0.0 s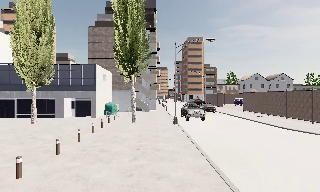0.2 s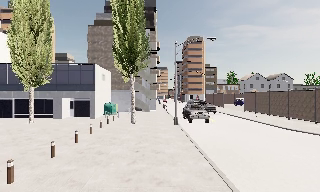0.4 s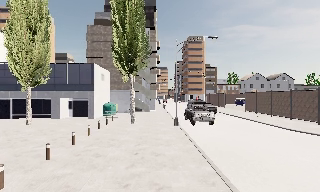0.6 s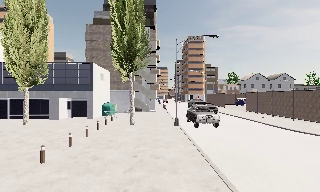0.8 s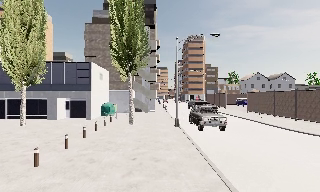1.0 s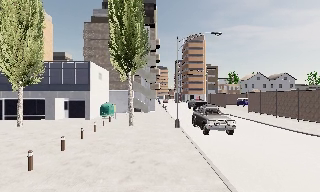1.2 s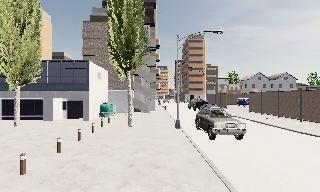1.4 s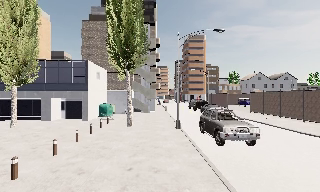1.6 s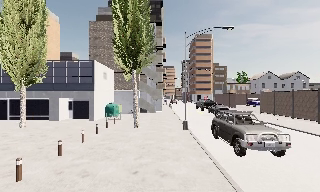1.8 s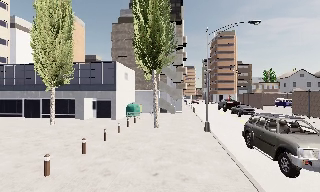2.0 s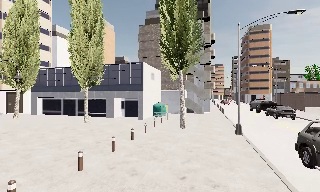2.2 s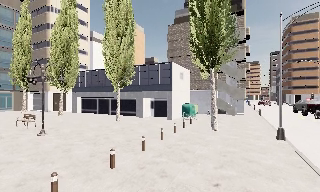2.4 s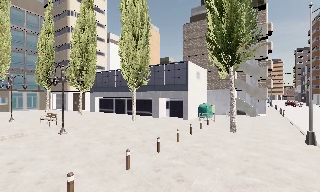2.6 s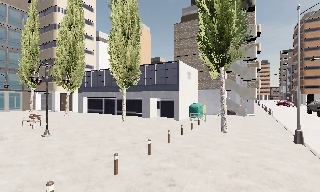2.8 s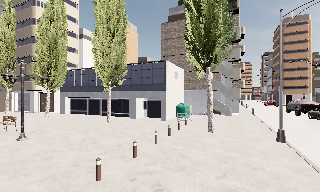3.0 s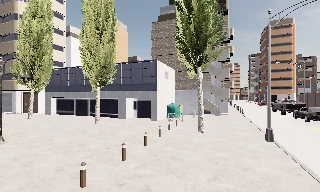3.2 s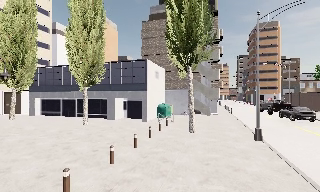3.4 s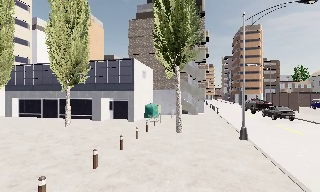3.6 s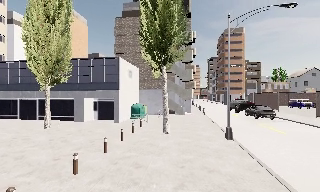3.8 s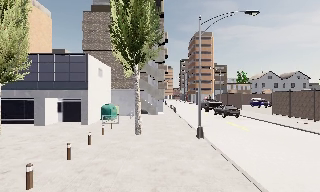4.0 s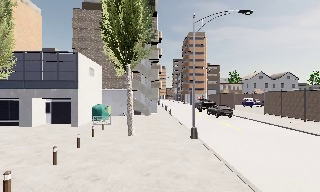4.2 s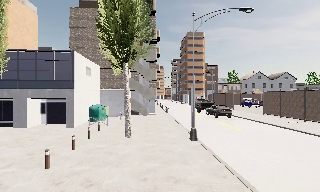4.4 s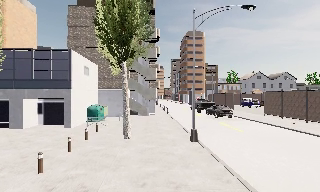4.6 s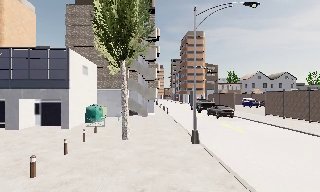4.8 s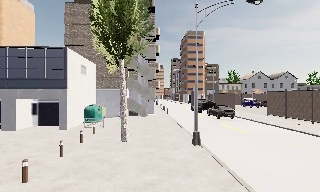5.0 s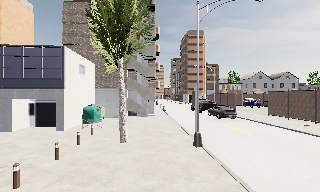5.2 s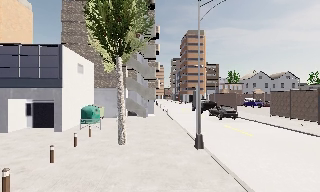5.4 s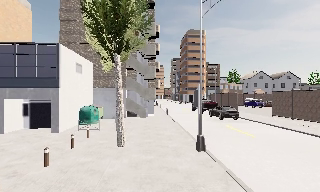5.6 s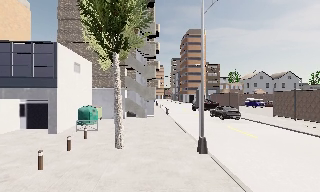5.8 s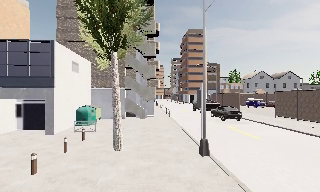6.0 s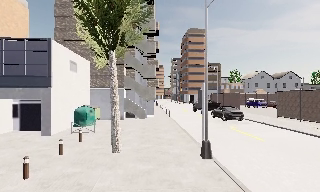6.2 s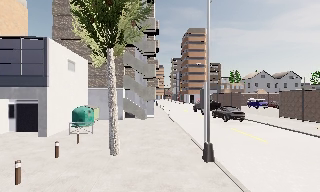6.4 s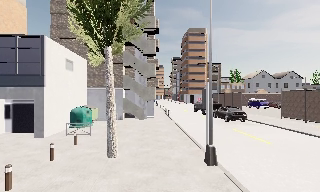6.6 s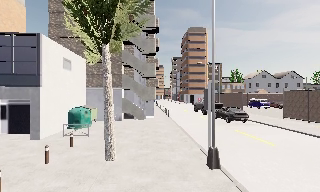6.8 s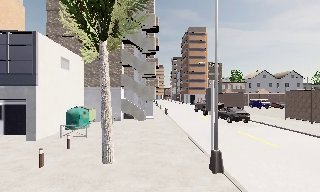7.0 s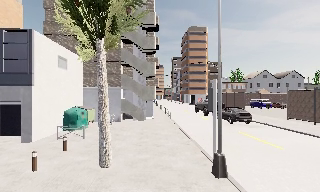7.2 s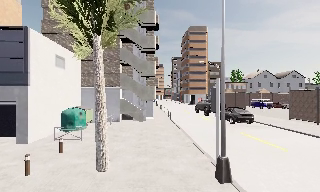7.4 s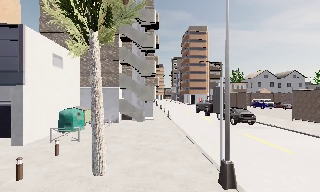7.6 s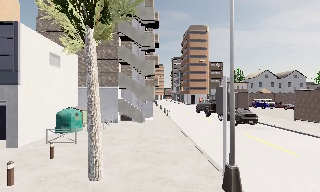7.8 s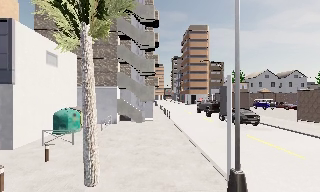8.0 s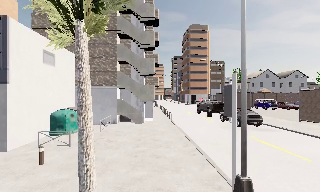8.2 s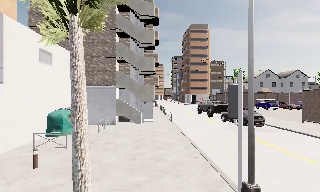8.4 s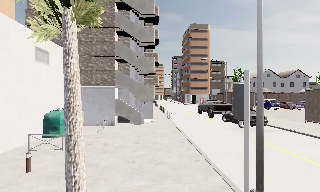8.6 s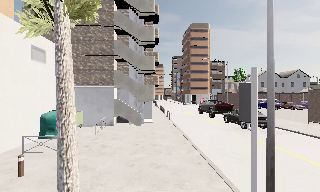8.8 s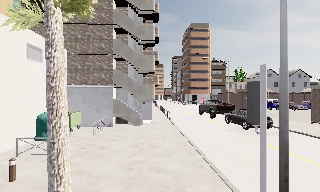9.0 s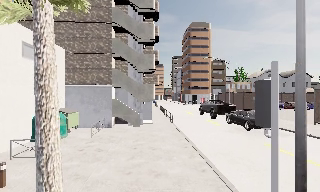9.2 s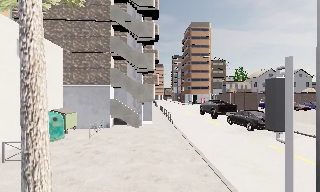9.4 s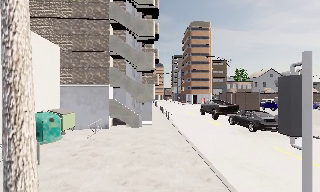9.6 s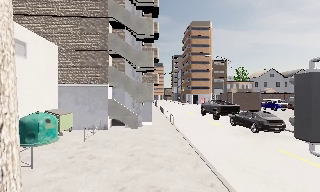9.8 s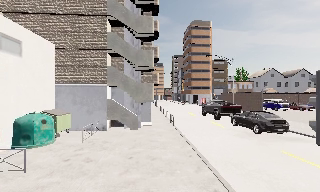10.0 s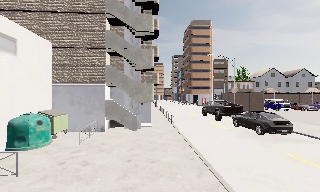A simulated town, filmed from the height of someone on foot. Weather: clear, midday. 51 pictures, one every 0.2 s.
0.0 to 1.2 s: The camera travels forward, about 2 m, so what stands in front looms larger.
1.2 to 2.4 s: The camera pans to its left, which is counterclockwise from overhead, by about 35 degrees. It travels forward, about 1.5 m.
2.4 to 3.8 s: The camera pans to its right, which is clockwise from overhead, by about 35 degrees. It travels forward, about 1.5 m.
3.8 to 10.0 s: The camera travels forward, about 9 m, so what stands in front looms larger.
The film runs forward here.
